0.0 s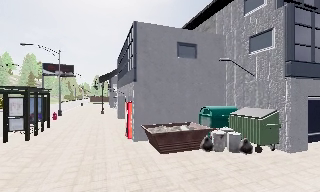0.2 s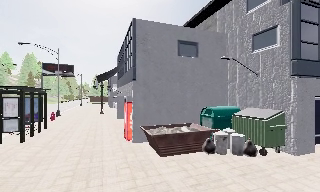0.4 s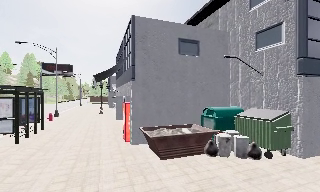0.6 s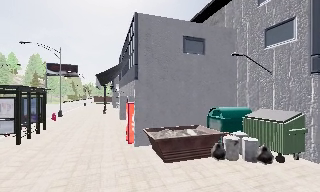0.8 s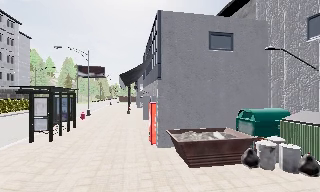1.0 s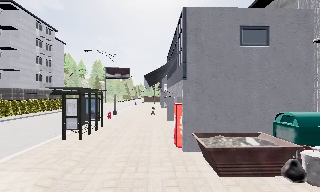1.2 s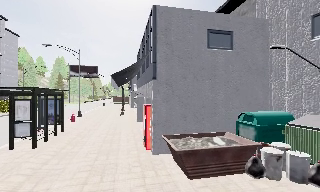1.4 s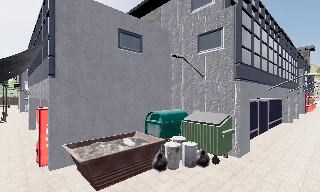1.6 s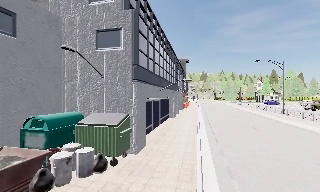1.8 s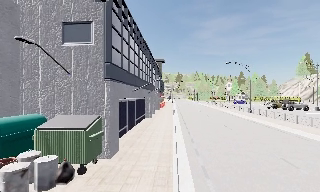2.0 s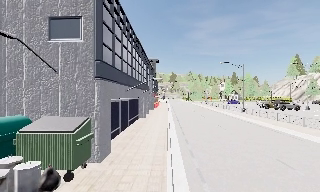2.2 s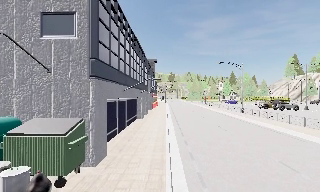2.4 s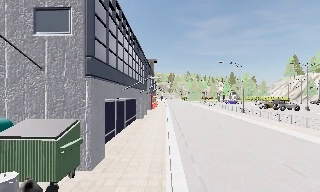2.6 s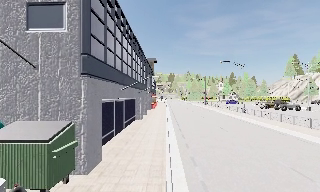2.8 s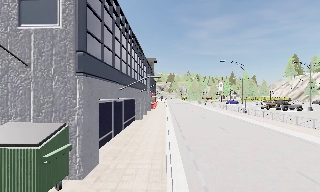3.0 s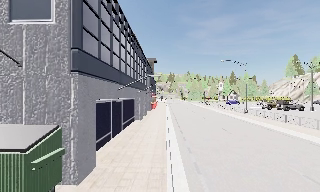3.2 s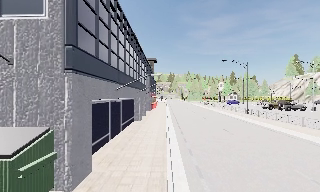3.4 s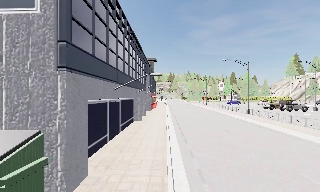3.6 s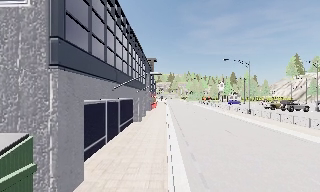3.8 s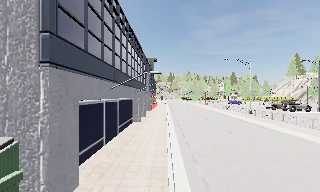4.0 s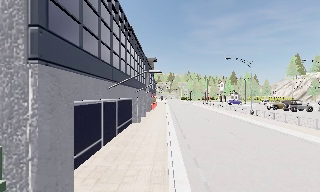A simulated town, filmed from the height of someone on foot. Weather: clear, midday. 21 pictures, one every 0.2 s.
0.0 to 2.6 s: The camera pans to its right, which is clockwise from overhead, by about 70 degrees. It travels forward, about 3.5 m.
2.6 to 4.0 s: The camera travels forward, about 2 m, so what stands in front looms larger.
The film runs forward here.
